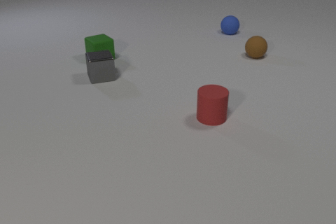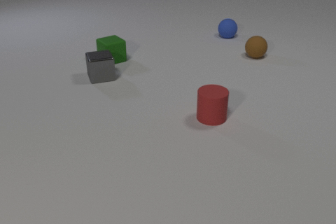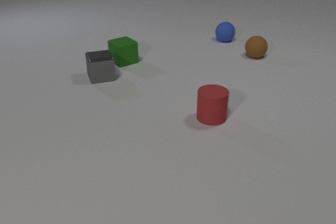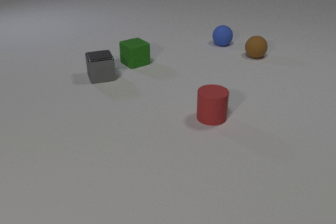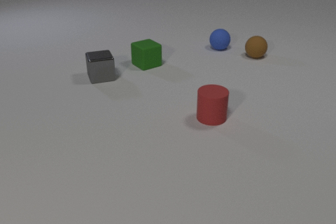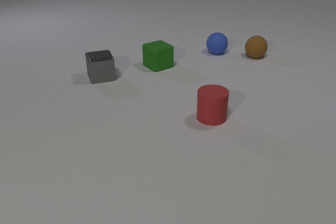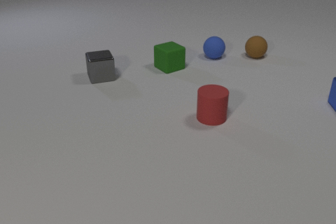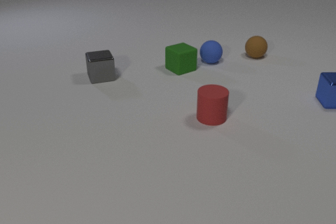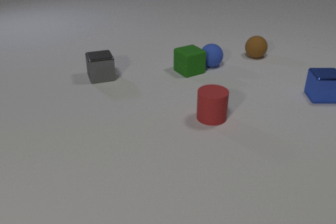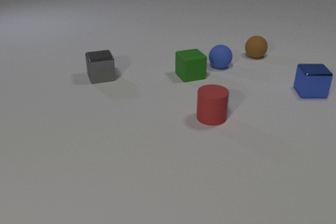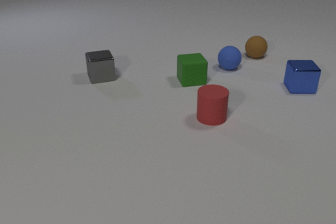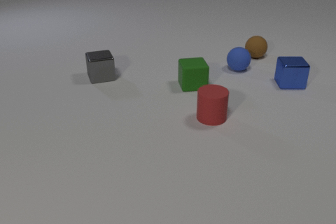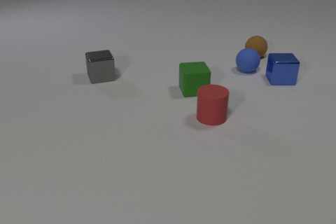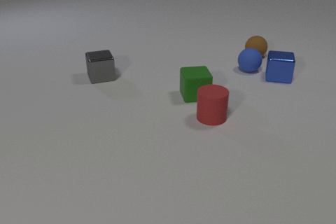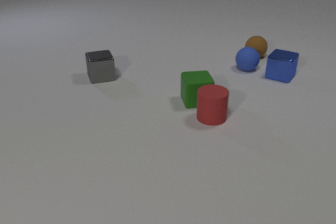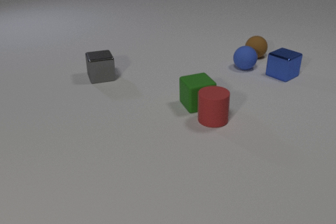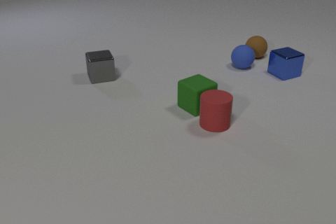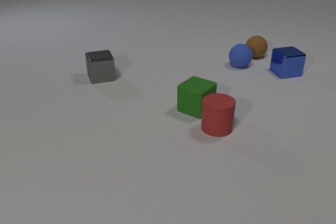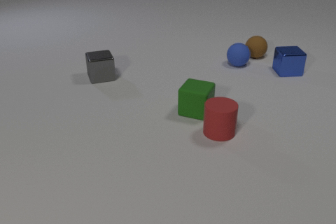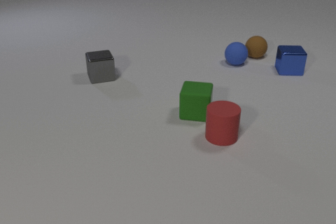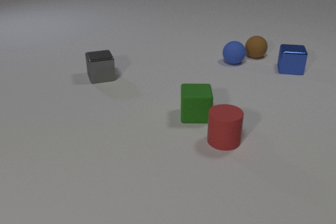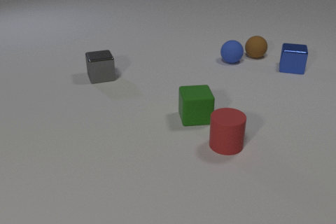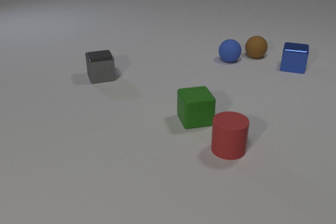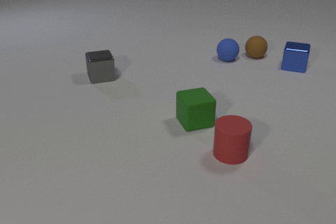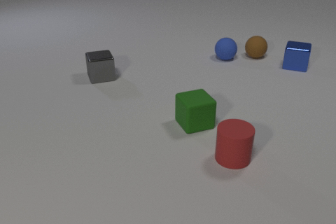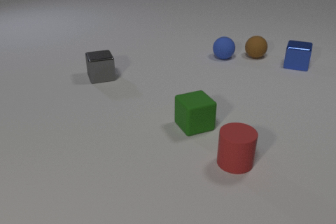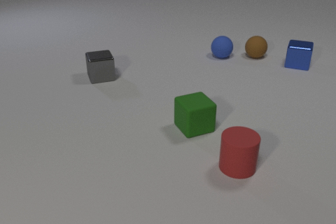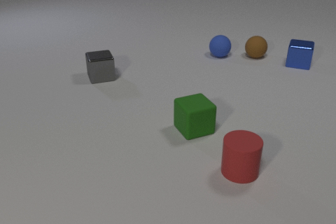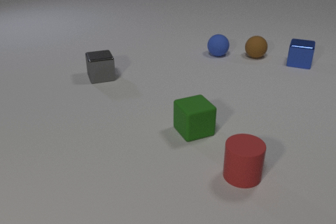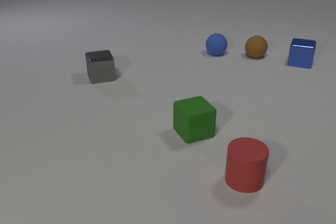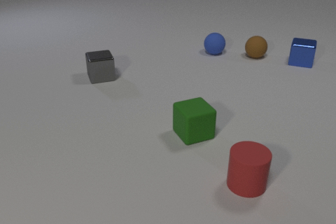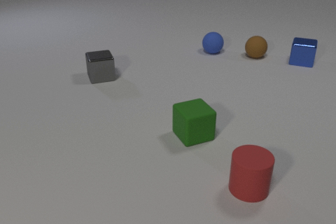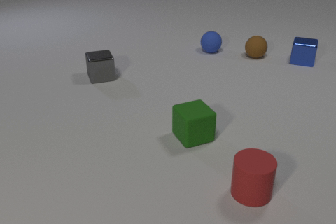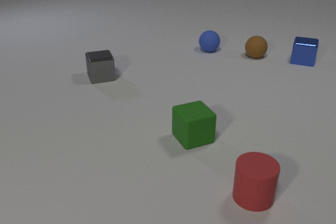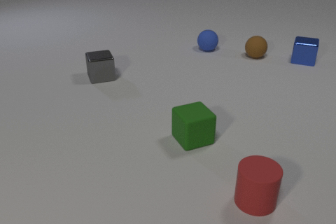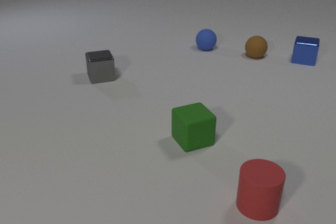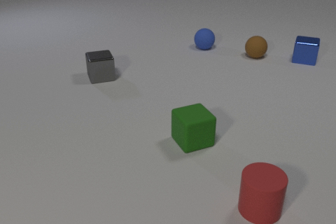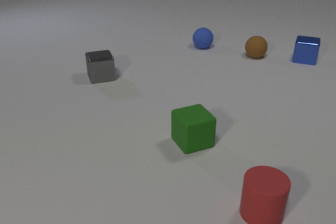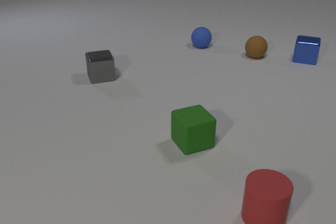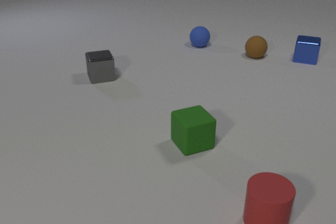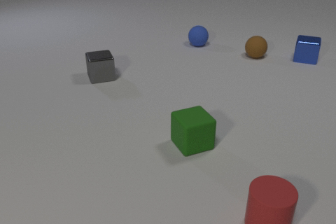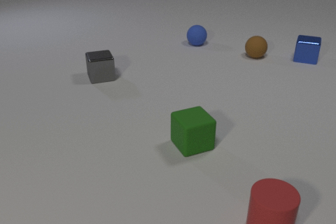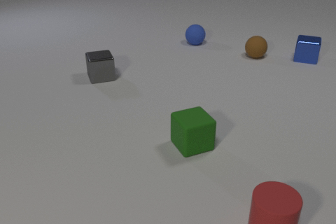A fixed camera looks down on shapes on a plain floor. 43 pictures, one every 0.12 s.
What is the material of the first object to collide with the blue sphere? rubber.
What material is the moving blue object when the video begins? rubber.
Are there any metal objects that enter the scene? yes.
0.00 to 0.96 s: The blue rubber sphere rolls toward the camera. The green rubber cube slides to the right and toward the camera. The blue metal cube comes in at the right edge, slides to the left and away from the camera. The blue rubber sphere and the green rubber cube collide.
0.96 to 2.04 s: The blue rubber sphere rolls to the right. The green rubber cube slides toward the camera, spins counterclockwise seen from above by about 15 degrees, its near face sliding to the right. The blue metal cube slides away from the camera and to the left, spins so that its near face slides to the left, clockwise seen from above. The red rubber cylinder slides toward the camera. The blue rubber sphere and the blue metal cube collide. The green rubber cube and the red rubber cylinder collide.
2.04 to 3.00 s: The blue rubber sphere rolls away from the camera and to the left. The green rubber cube slides toward the camera, spins counterclockwise seen from above by about 60 degrees, its near face sliding to the right. The blue metal cube slides away from the camera and to the right, spins clockwise seen from above by about 30 degrees, its near face sliding to the left. The red rubber cylinder slides toward the camera.
3.00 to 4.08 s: The blue rubber sphere rolls away from the camera and to the left. The green rubber cube slides toward the camera. The blue metal cube slides away from the camera and to the right. The red rubber cylinder slides toward the camera and to the right.
4.08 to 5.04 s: The blue rubber sphere rolls away from the camera and to the left. The green rubber cube slides toward the camera. The blue metal cube slides away from the camera. The red rubber cylinder slides toward the camera and to the right.
